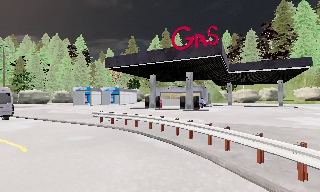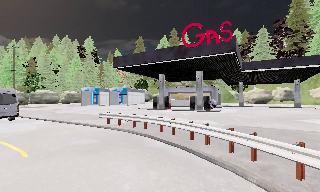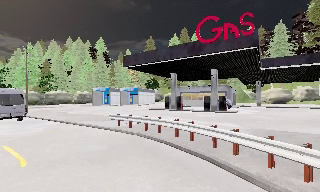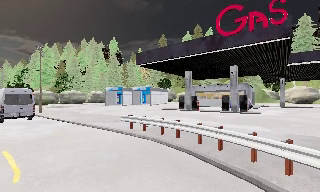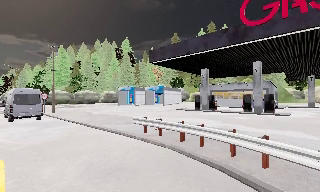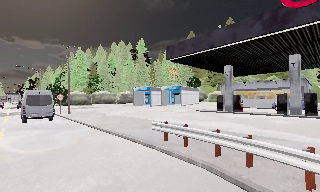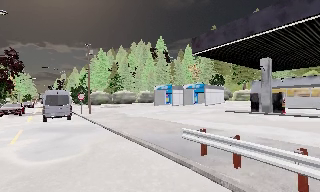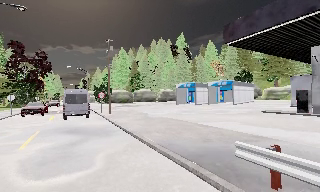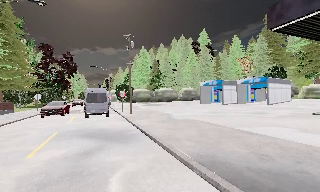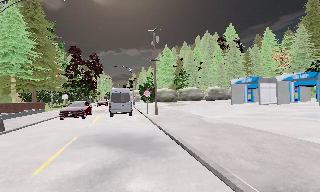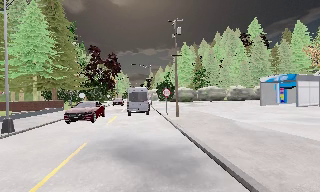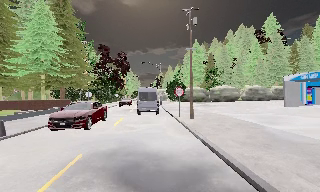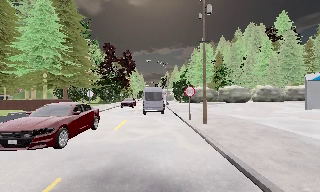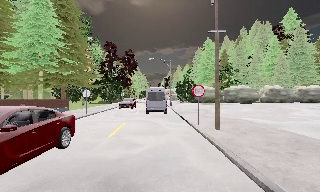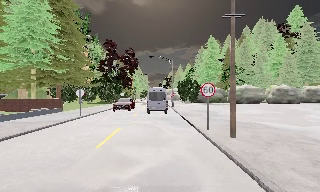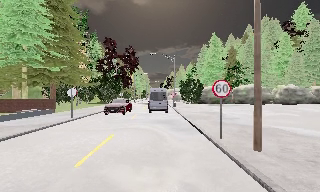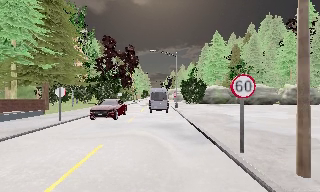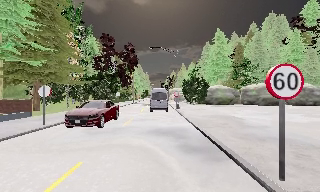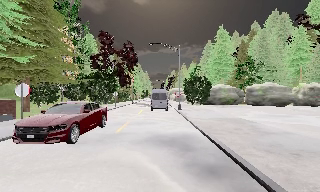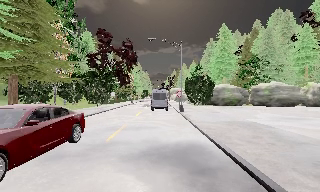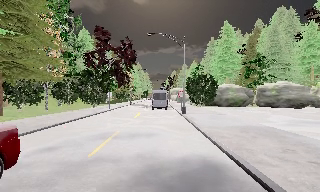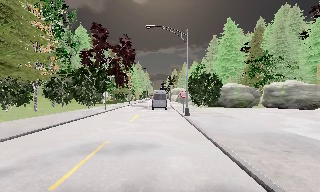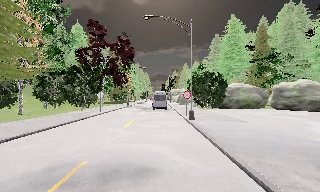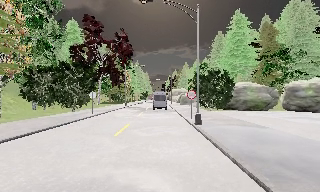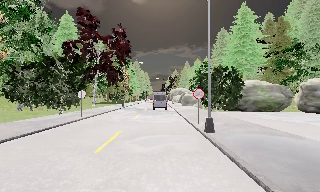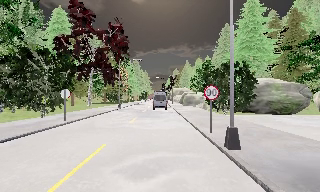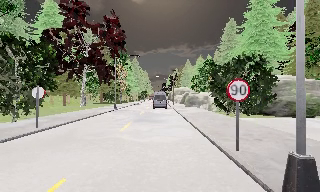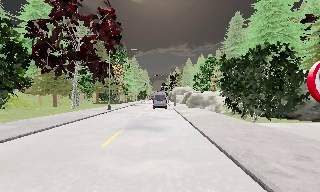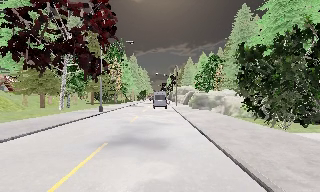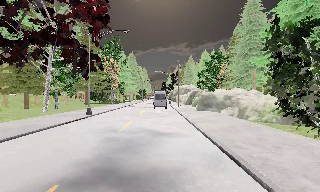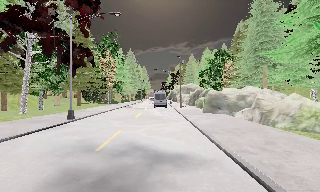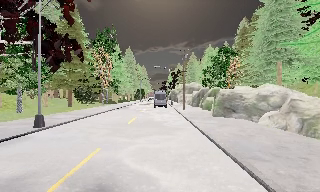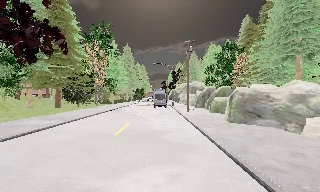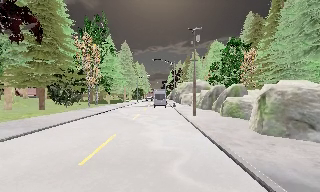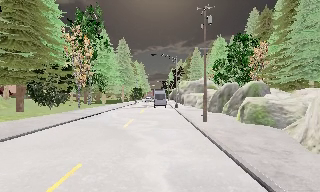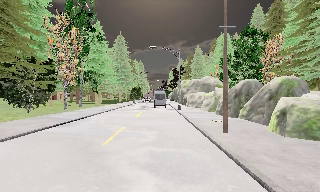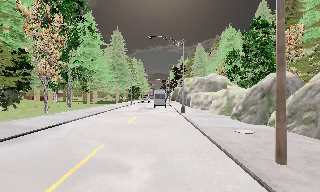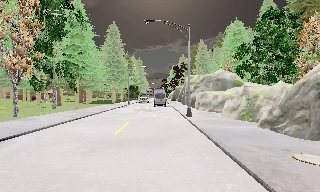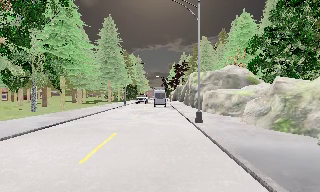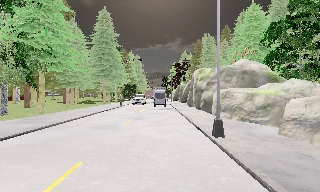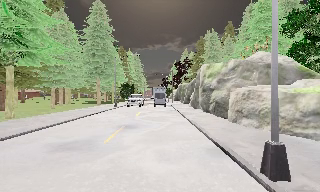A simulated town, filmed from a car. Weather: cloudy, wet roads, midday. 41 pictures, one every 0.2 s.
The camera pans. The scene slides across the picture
to the right.
The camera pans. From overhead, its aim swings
counterclockwise.
0.0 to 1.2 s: The scene slides to the right, as the camera pans about 25 degrees to its left. It travels forward, about 7 m, so what stands in front looms larger. It gains speed.
1.2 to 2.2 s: The camera swings to its left by about 30 degrees, and the scene slides to the right. It travels forward, about 8 m.
2.2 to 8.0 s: The camera travels forward, about 70 m, so what stands in front looms larger. It gains speed.
The film runs forward here.
